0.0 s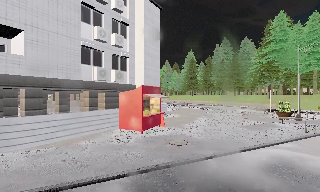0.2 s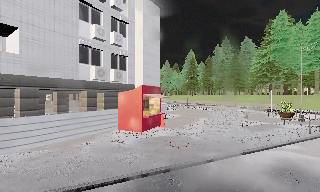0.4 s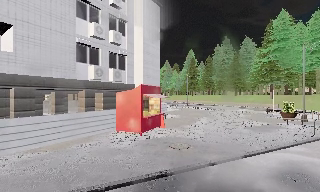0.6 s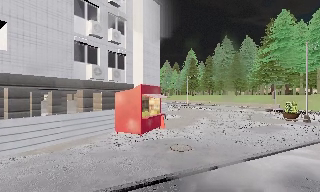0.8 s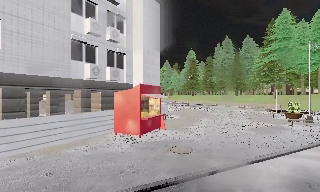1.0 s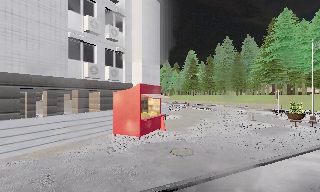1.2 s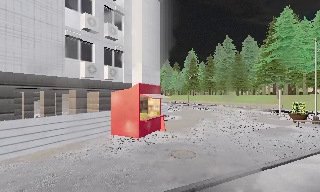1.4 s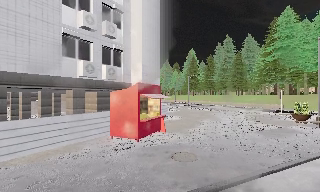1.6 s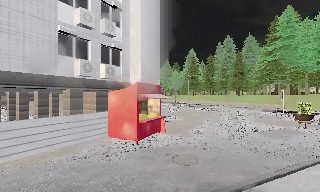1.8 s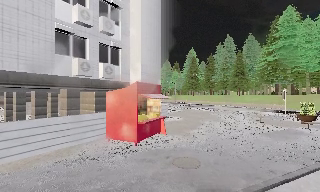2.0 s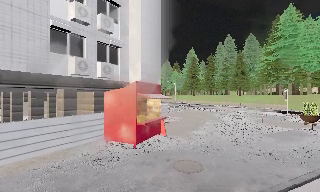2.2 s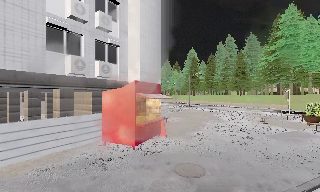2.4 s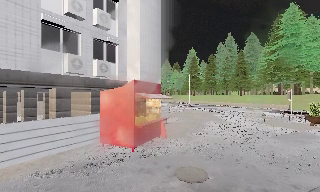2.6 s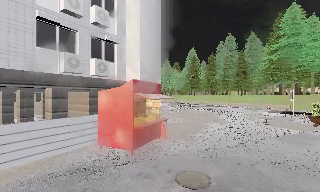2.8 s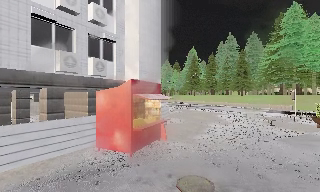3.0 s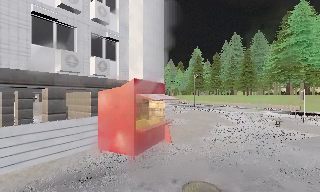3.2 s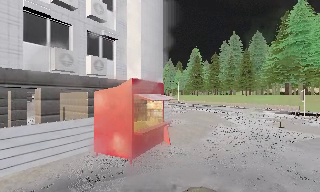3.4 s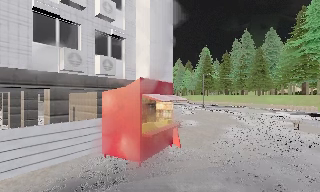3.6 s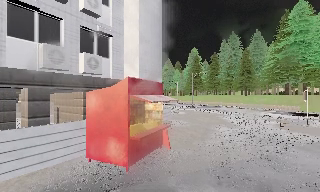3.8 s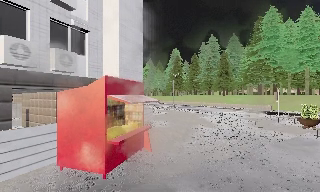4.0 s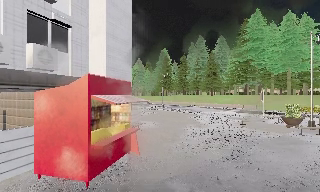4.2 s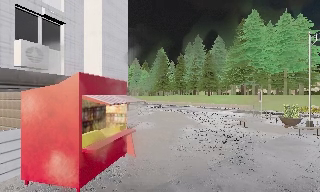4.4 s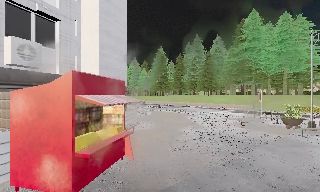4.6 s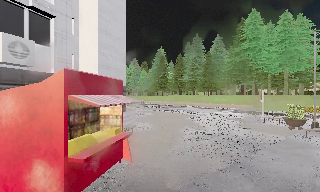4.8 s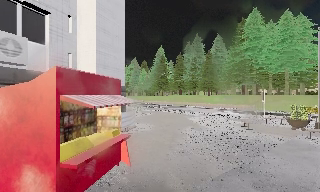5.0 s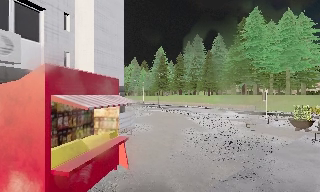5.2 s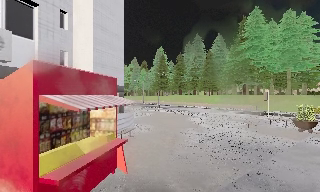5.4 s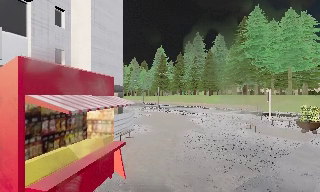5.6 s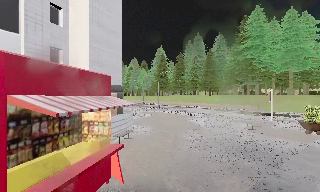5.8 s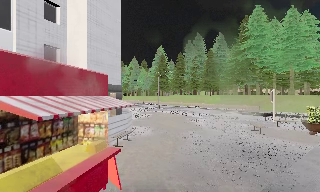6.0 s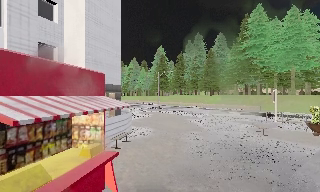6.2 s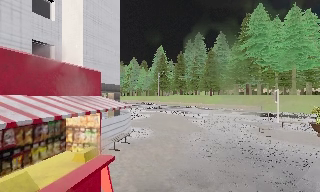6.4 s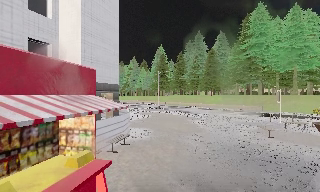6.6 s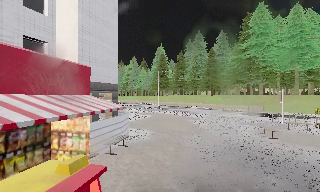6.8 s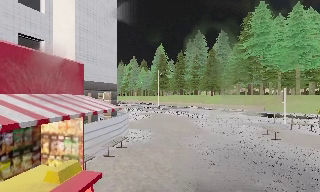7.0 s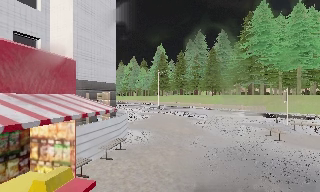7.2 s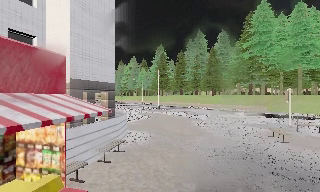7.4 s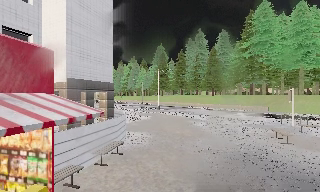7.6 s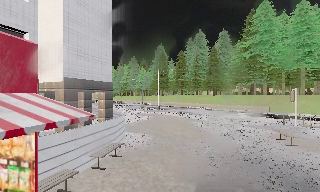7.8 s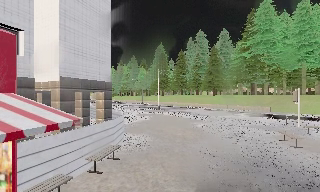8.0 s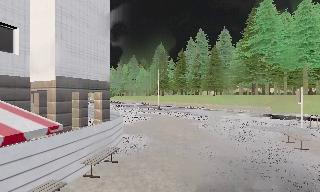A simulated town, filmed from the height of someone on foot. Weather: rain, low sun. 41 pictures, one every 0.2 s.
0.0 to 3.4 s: The camera travels forward, about 5 m, so what stands in front looms larger.
3.4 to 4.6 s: The camera pans to its right, which is clockwise from overhead, by about 15 degrees. It travels forward, about 1.5 m, so what stands in front looms larger.
4.6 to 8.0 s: The camera travels forward, about 5 m, so what stands in front looms larger.
The film runs forward here.
